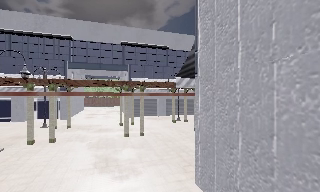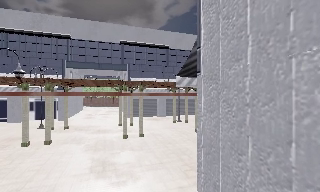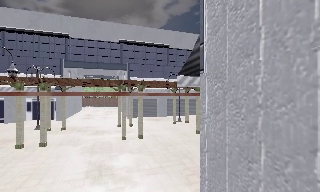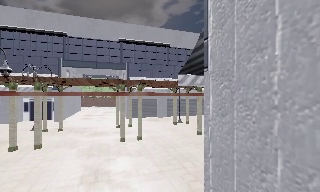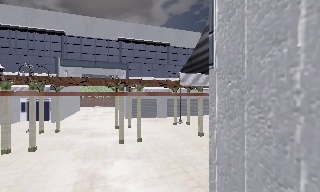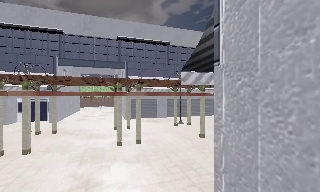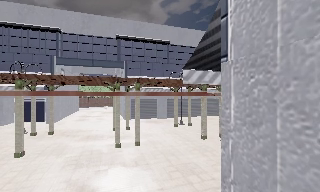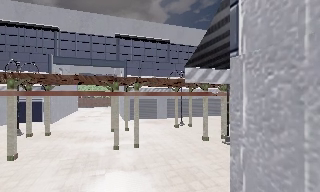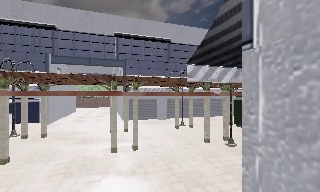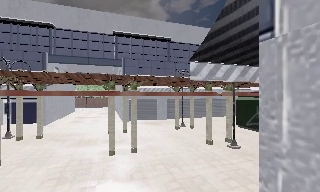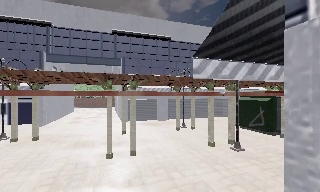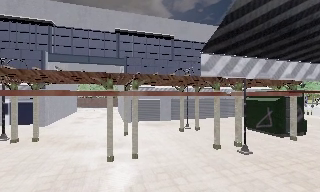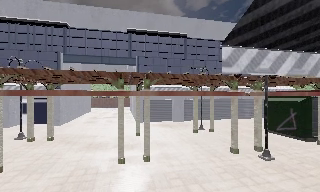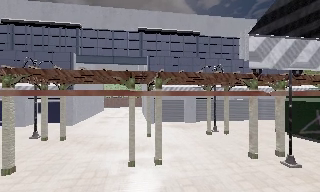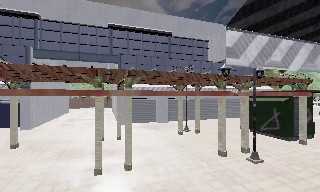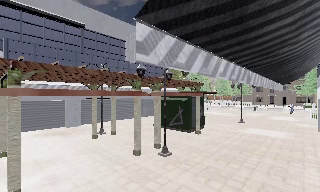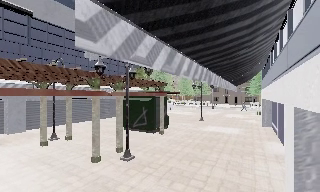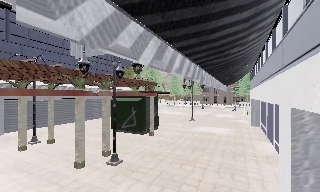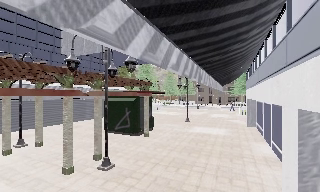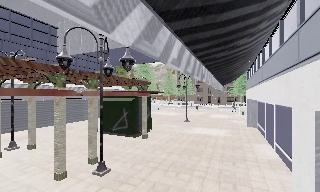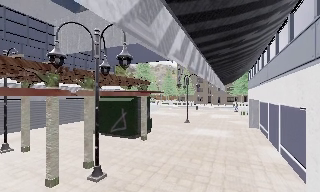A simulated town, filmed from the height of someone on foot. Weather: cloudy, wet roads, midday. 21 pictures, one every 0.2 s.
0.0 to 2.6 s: The camera travels forward, about 4.5 m, so what stands in front looms larger.
2.6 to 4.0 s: The camera swings to its right by about 55 degrees, and the scene slides to the left. It travels forward, about 2.5 m.
The film runs forward here.
